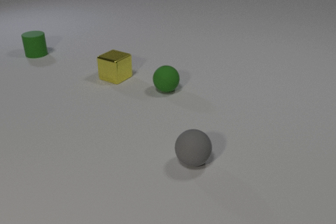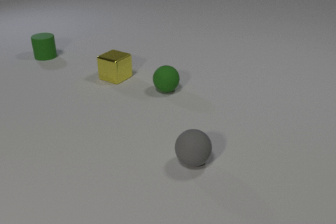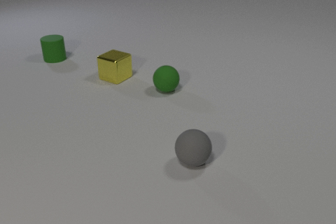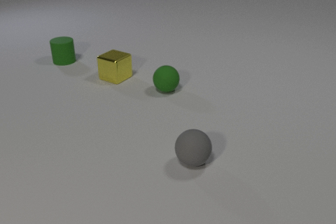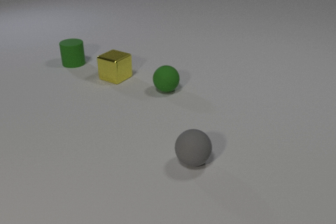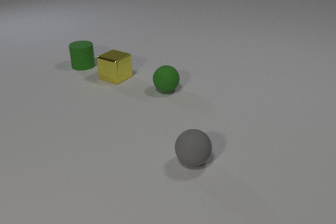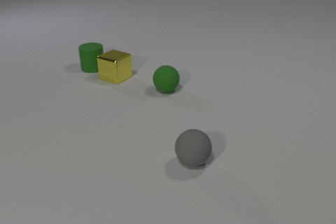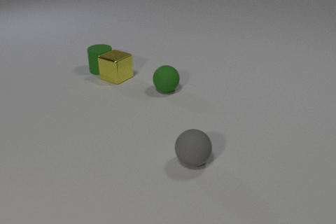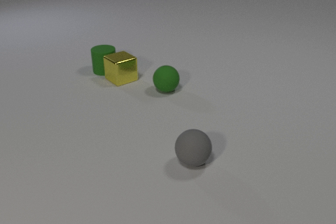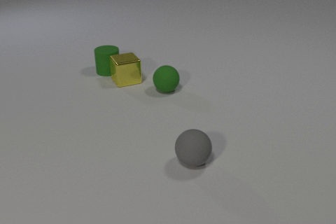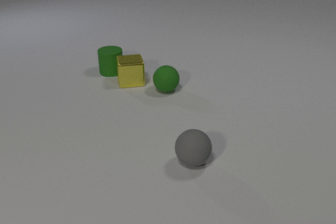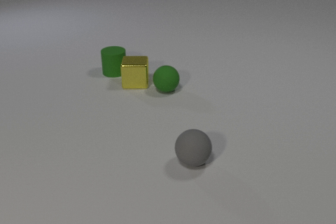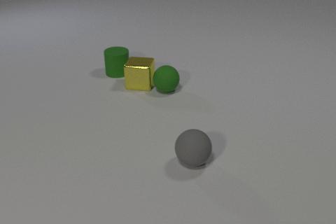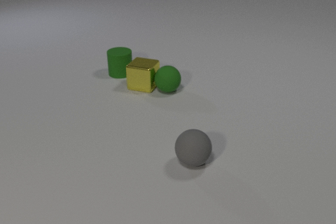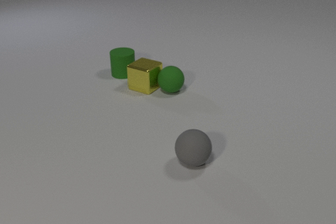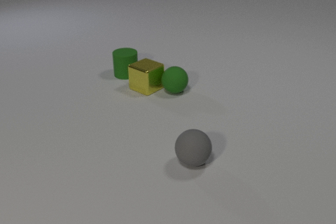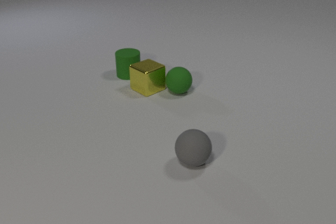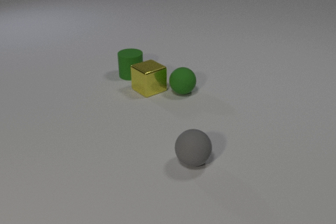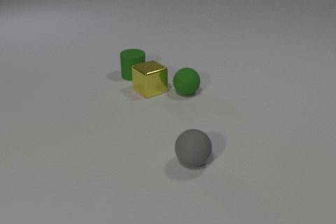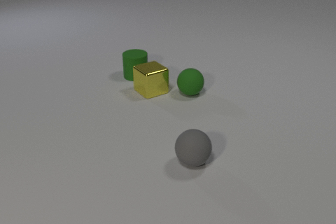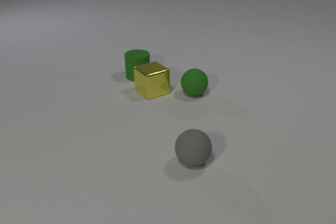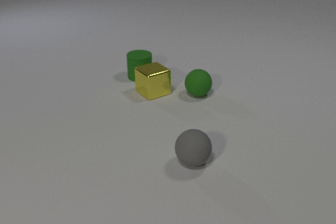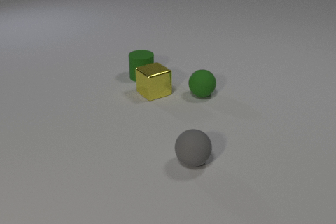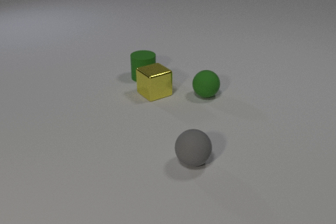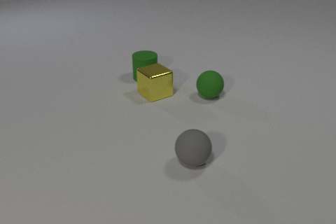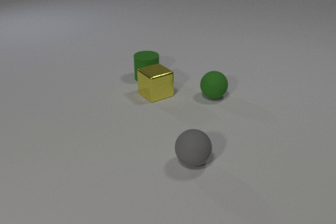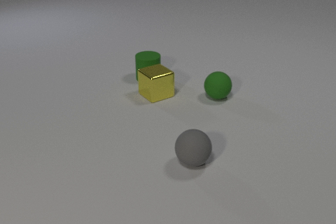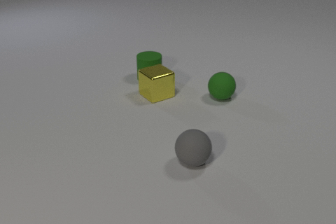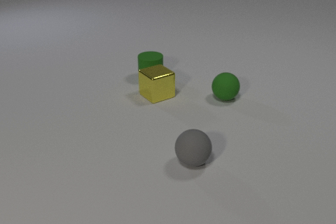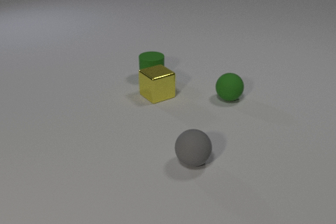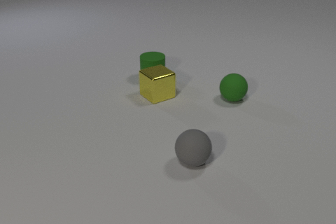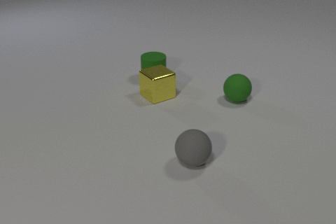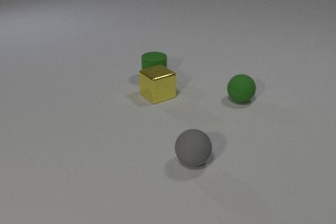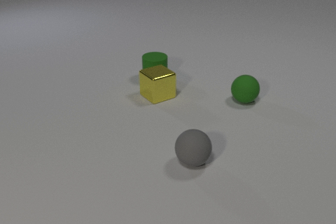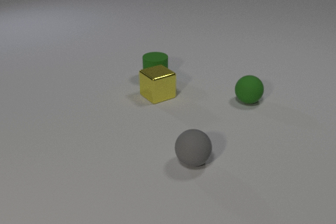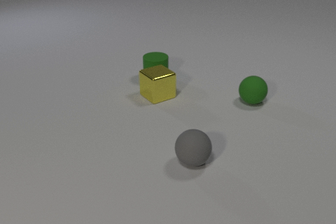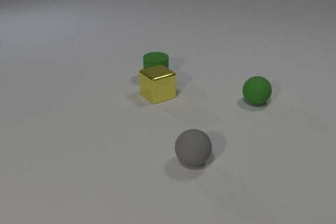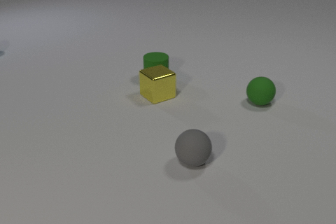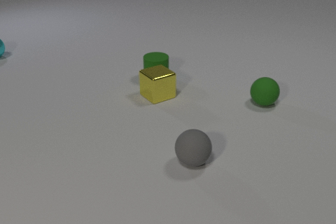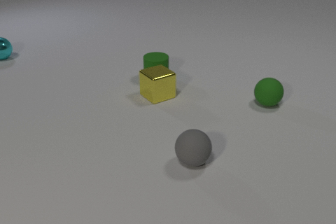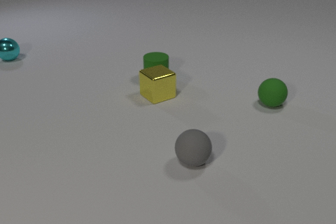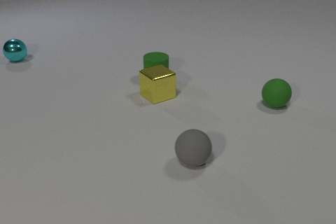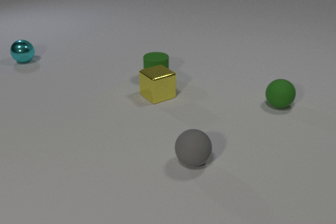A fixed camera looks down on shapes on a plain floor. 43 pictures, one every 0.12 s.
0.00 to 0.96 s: The green rubber cylinder slides to the right and toward the camera. The yellow metal cube slides to the right. The green rubber cylinder and the yellow metal cube collide.
0.96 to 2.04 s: The green rubber cylinder slides to the right and toward the camera. The yellow metal cube slides to the right and toward the camera, spins so that its near face slides to the left, clockwise seen from above. The green rubber sphere rolls to the right. The yellow metal cube and the green rubber sphere collide.
2.04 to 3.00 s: The green rubber cylinder slides to the right and toward the camera. The yellow metal cube slides toward the camera and to the right. The green rubber sphere rolls to the right.
3.00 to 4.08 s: The green rubber cylinder slides to the right. The green rubber sphere rolls to the right.
4.08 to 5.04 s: The cyan metal sphere comes in at the left edge, rolls to the right and toward the camera. The green rubber sphere rolls to the right.
What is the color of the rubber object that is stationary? gray.
How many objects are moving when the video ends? 2.
How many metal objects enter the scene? 1.
